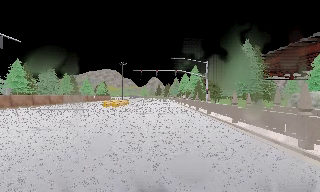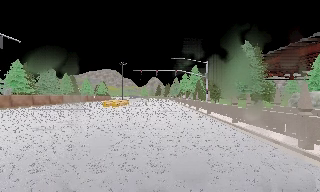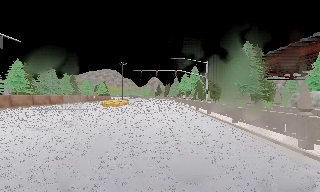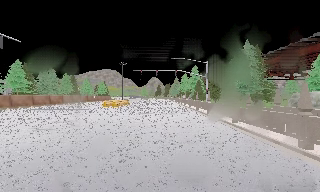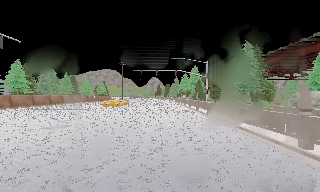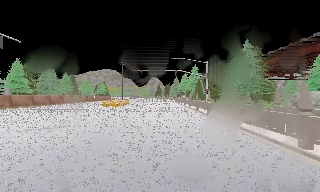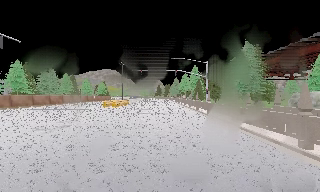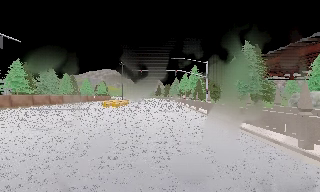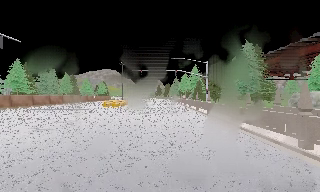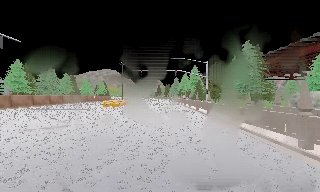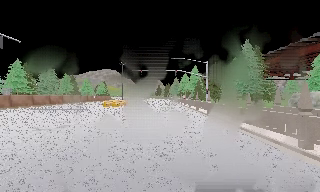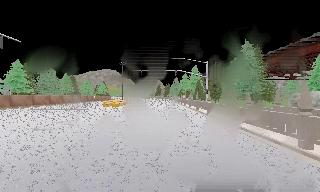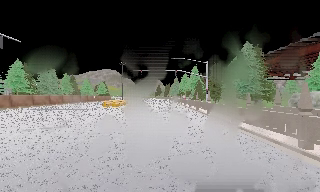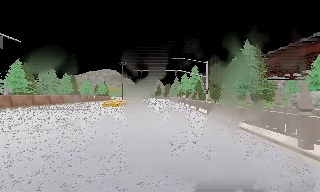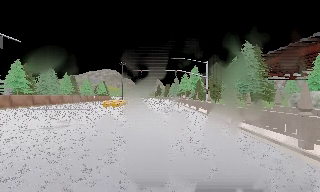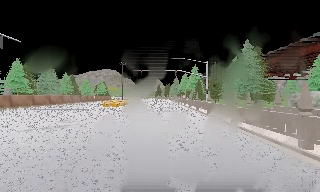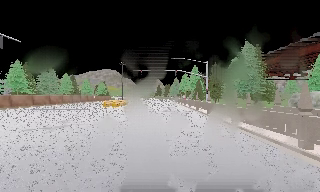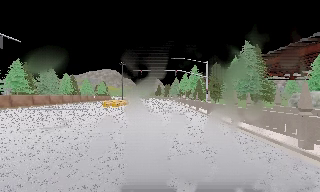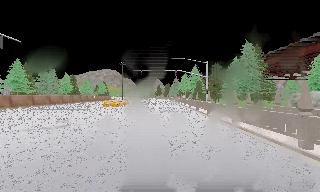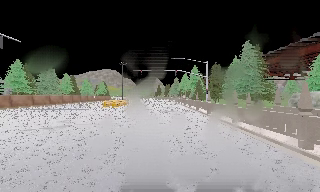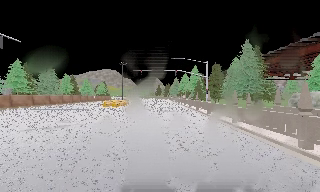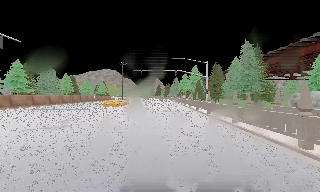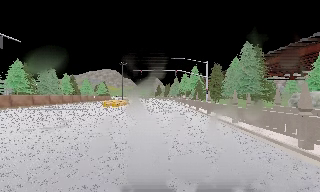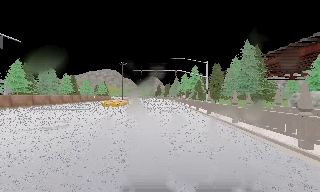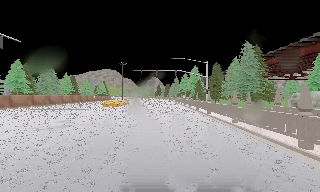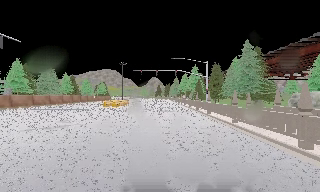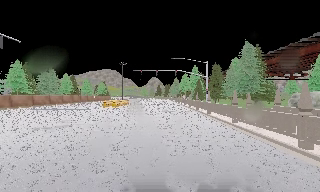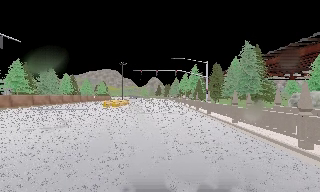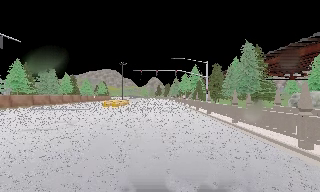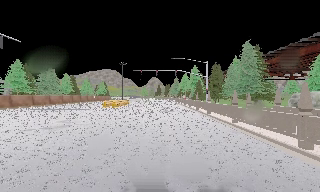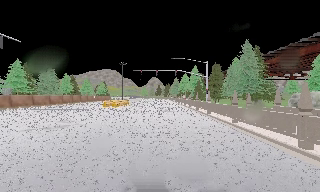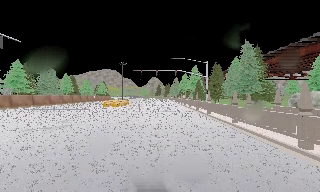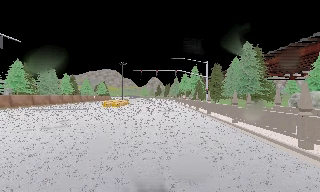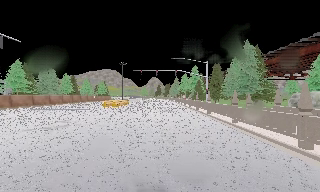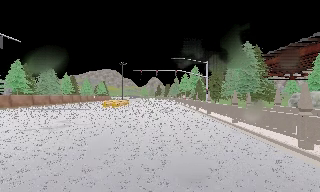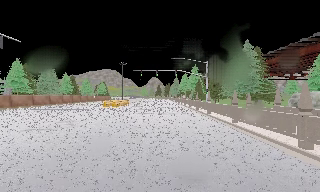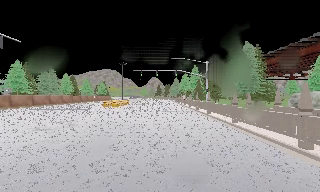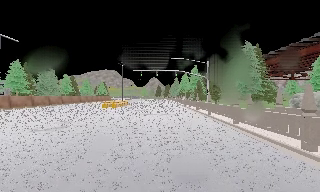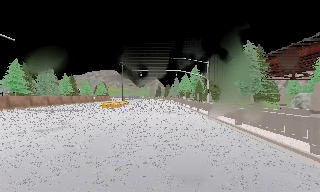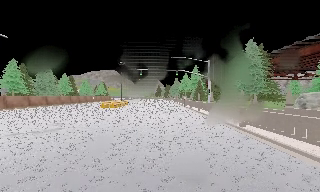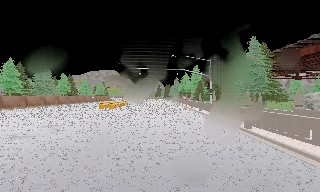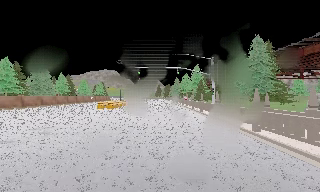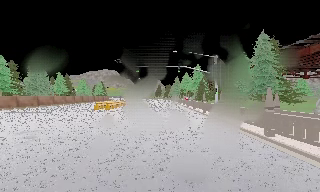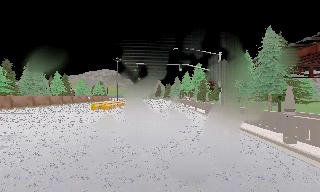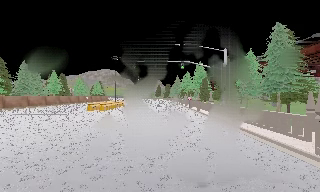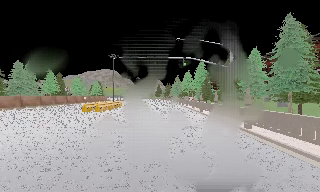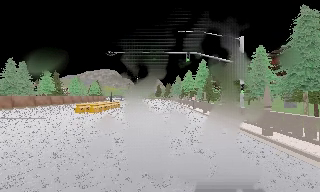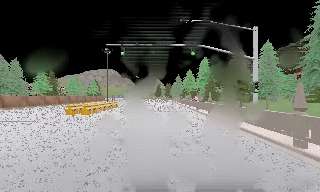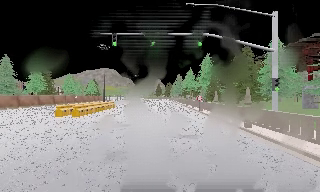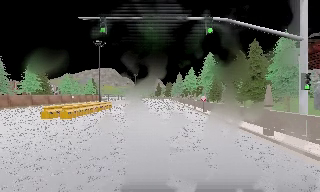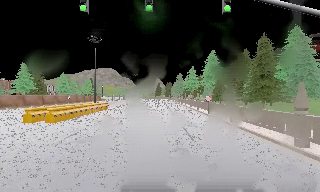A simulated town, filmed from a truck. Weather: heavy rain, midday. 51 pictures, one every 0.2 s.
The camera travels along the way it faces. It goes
forward.
0.0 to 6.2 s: The camera keeps its place and its aim.
6.2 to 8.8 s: The camera travels forward, about 7 m, so what stands in front looms larger. It gains speed.
8.8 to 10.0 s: The camera travels forward, about 12 m, so what stands in front looms larger.
The film runs forward here.
